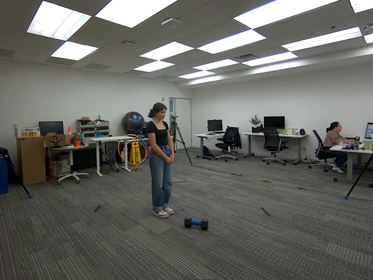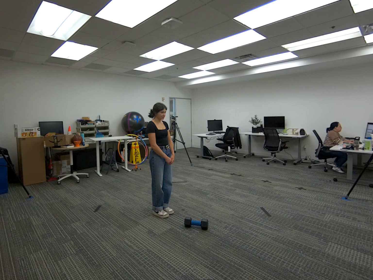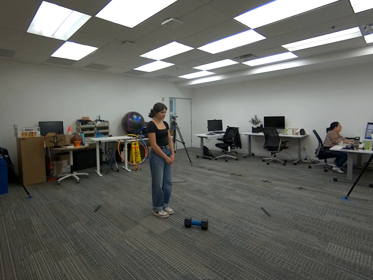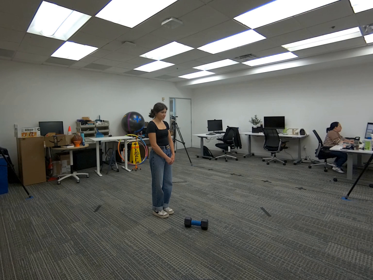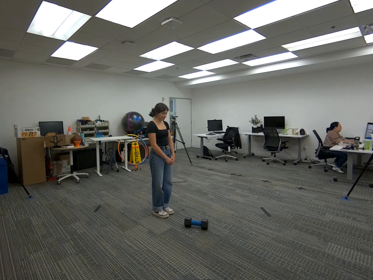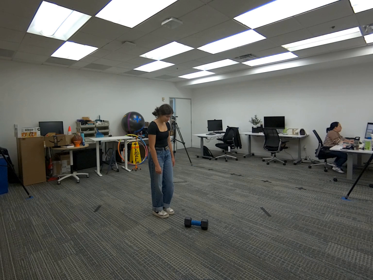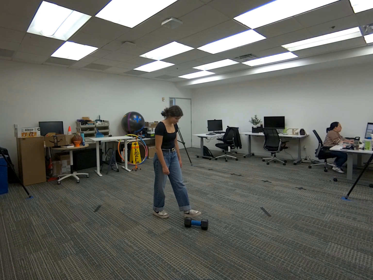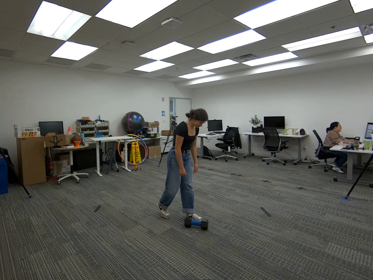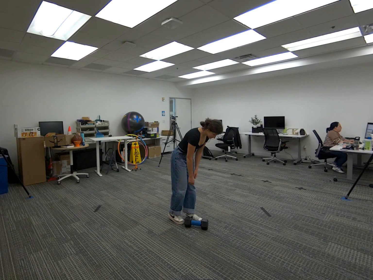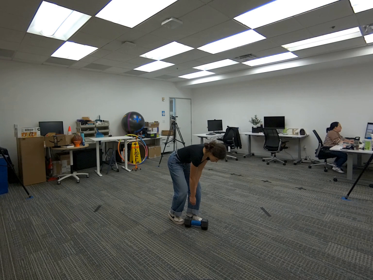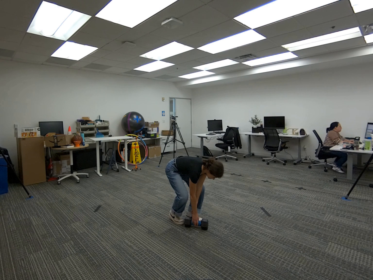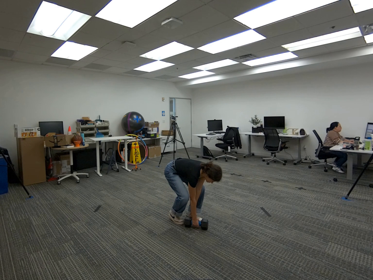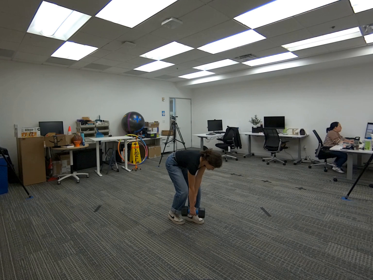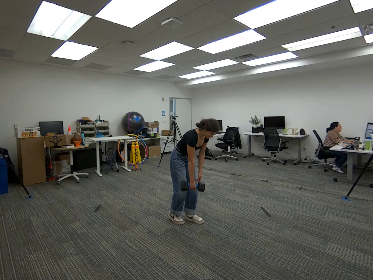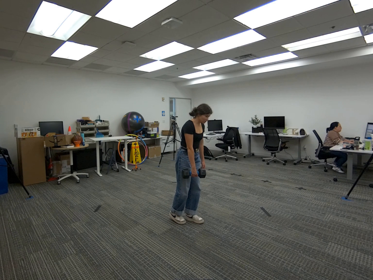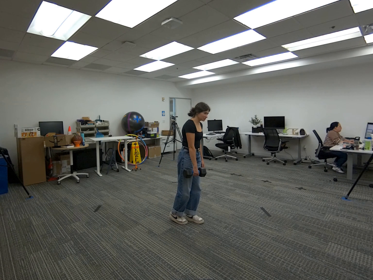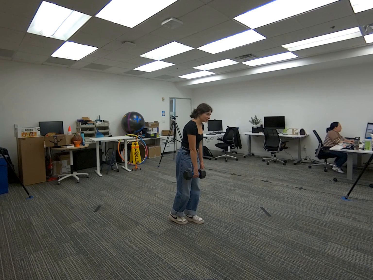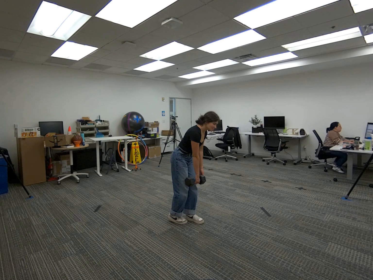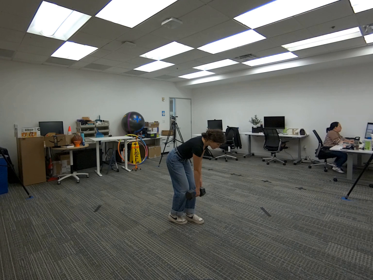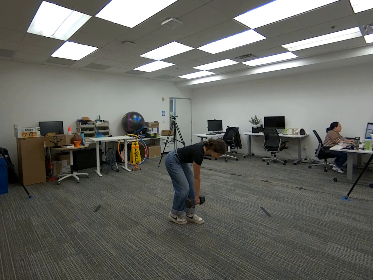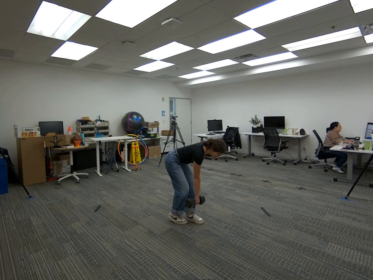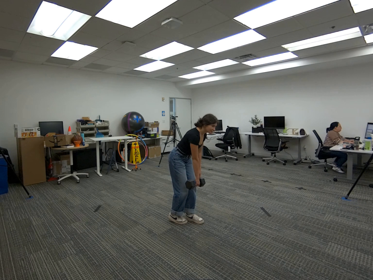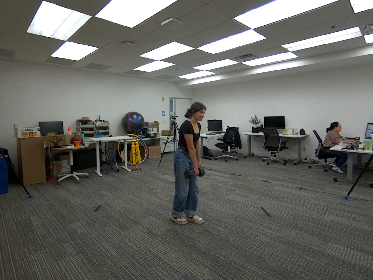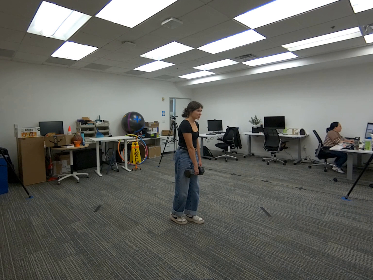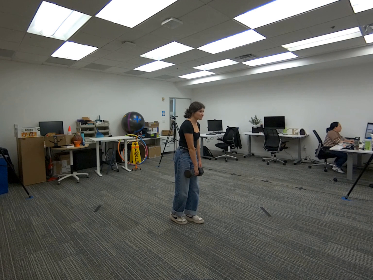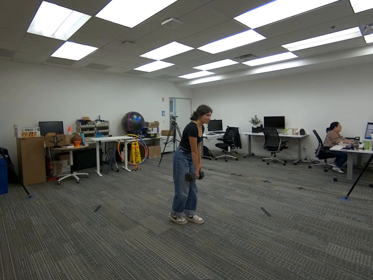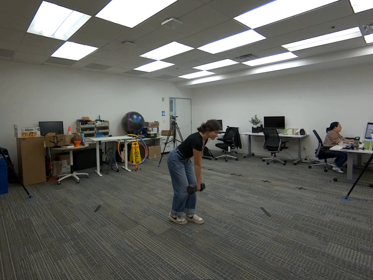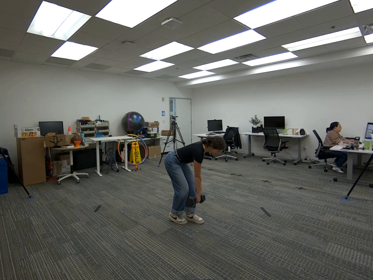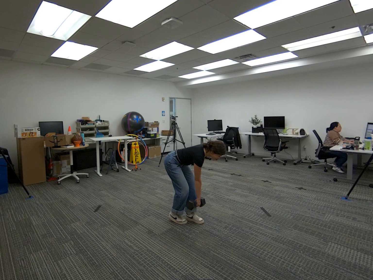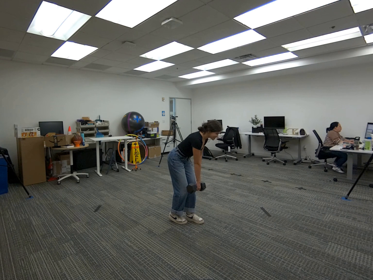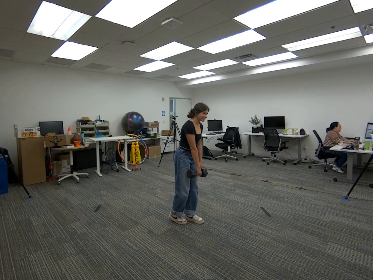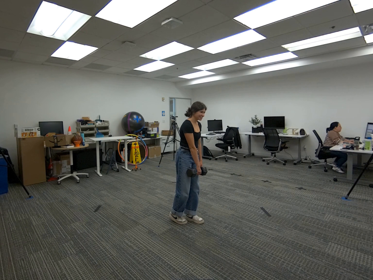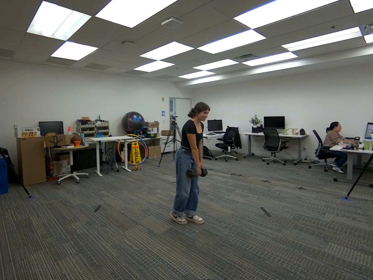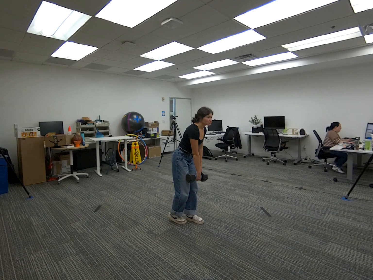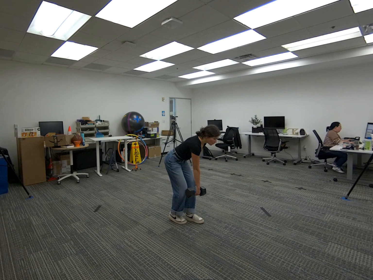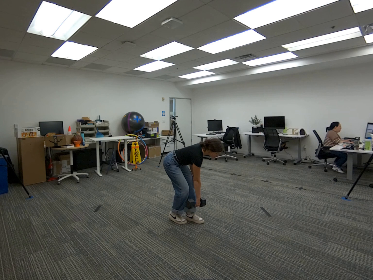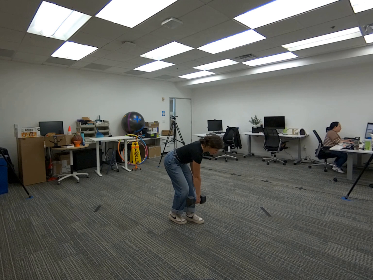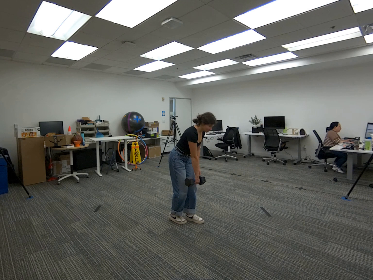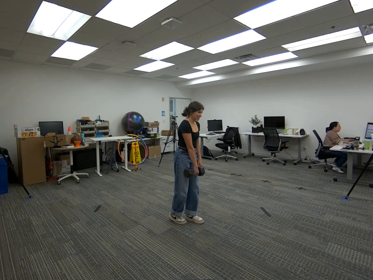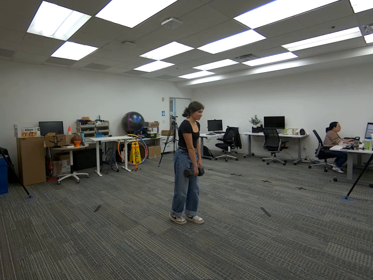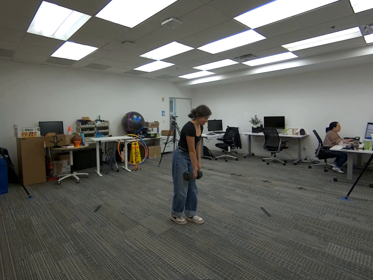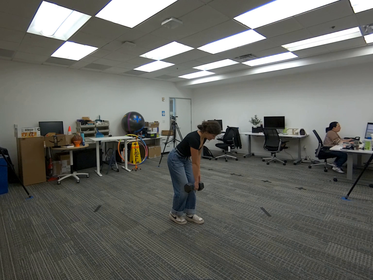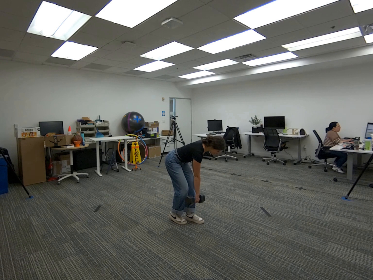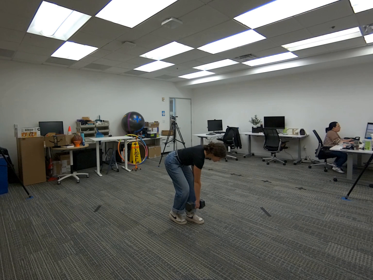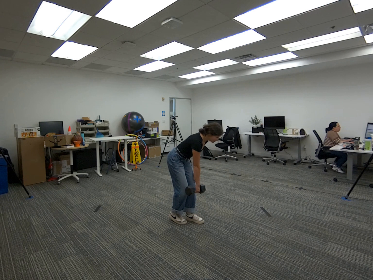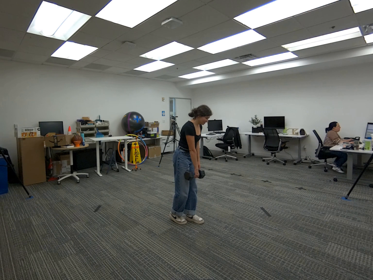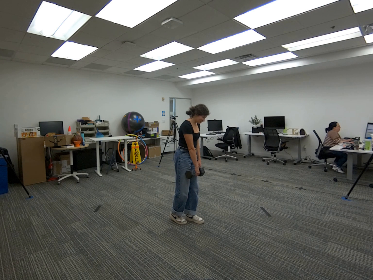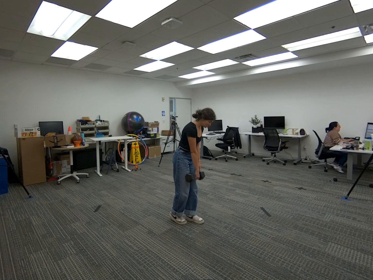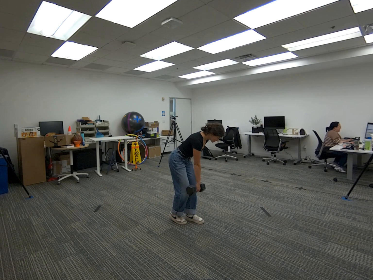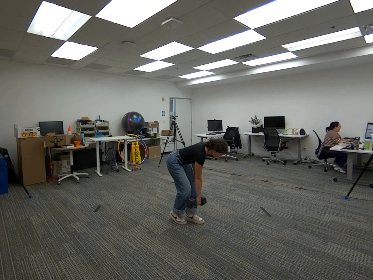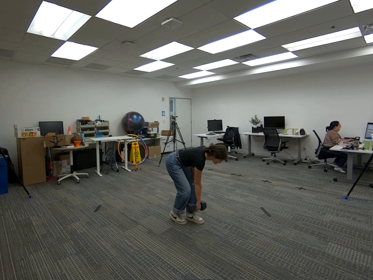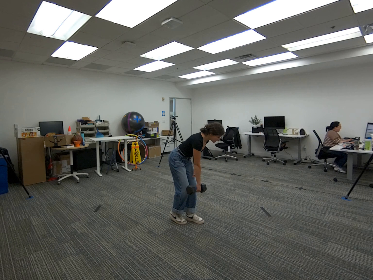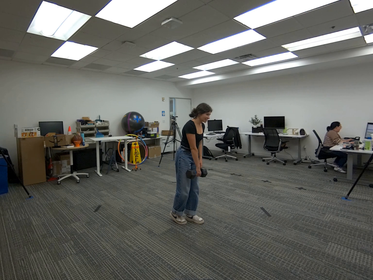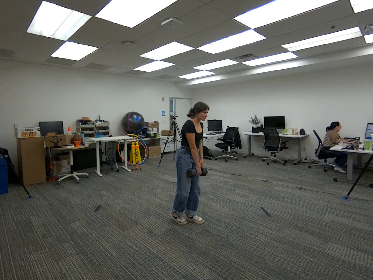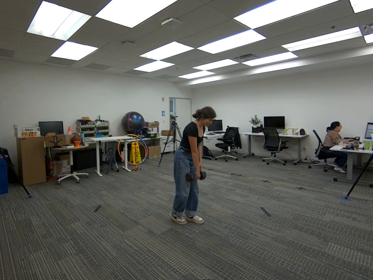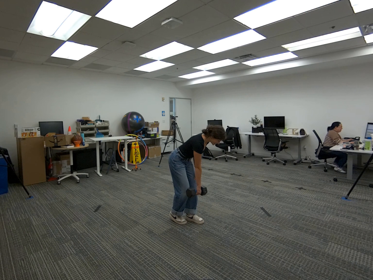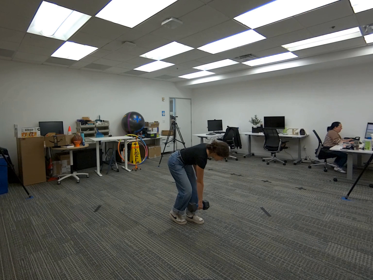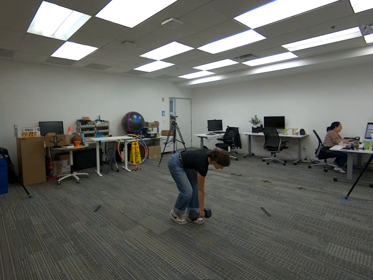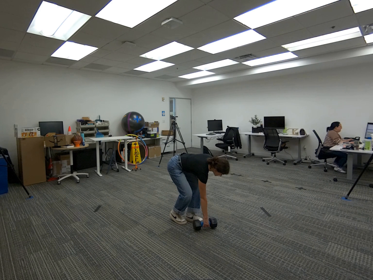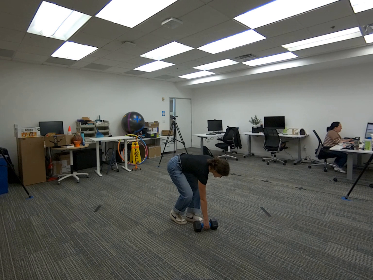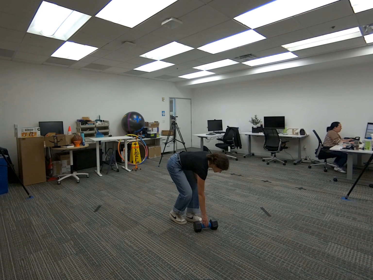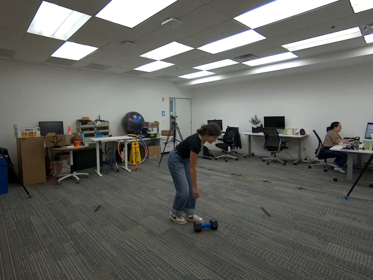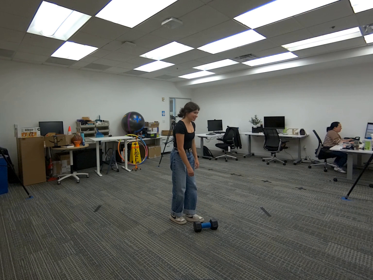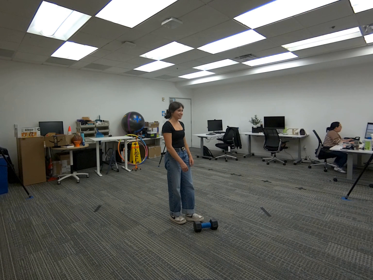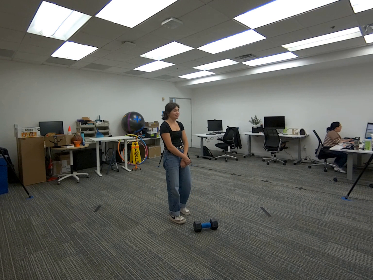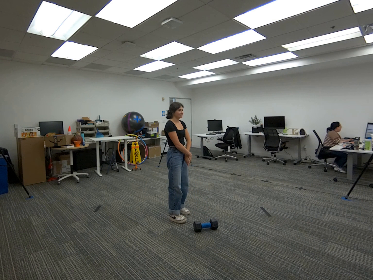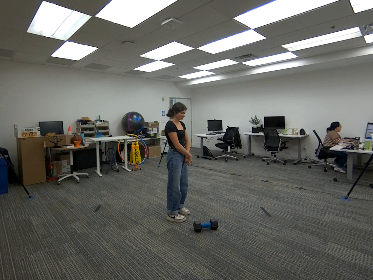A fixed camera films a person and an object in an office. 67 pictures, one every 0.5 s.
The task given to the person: Walk to the dumbbell, pick up and hold the dumbbell and lift it while keeping your back straight and stable. Lower it slowly, keeping your back straight and hips pushed back. Repeat until finished, then carefully place the dumbbell on the ground.
